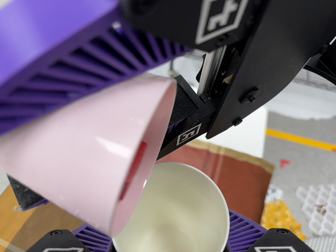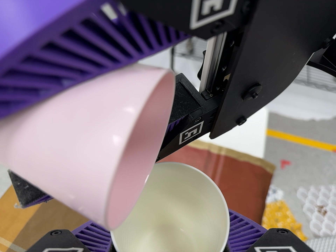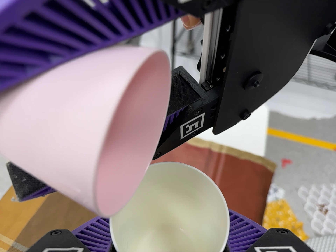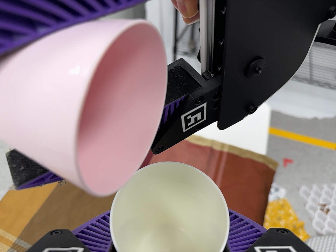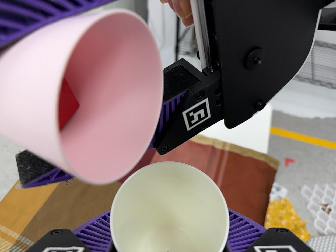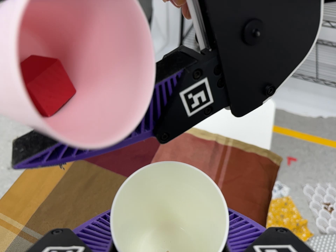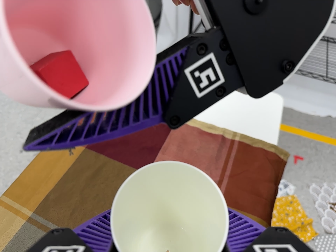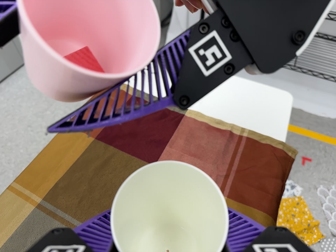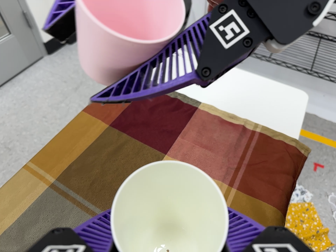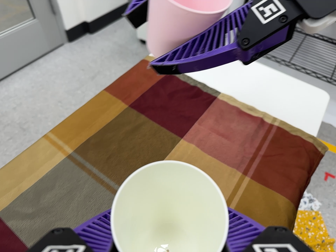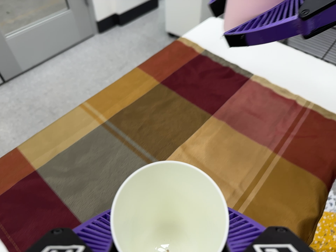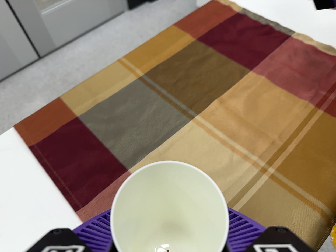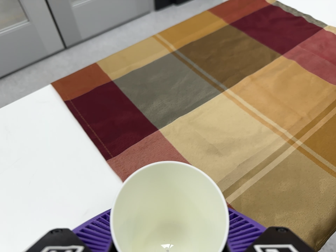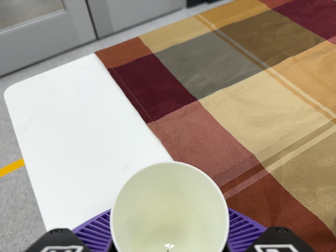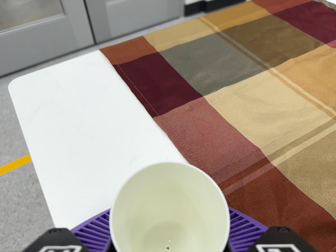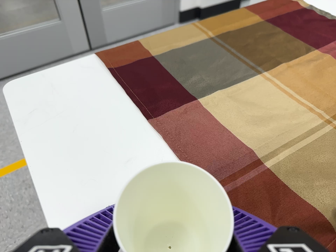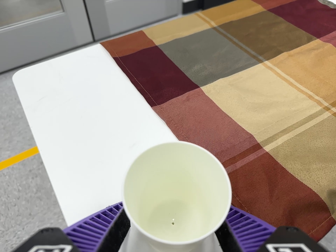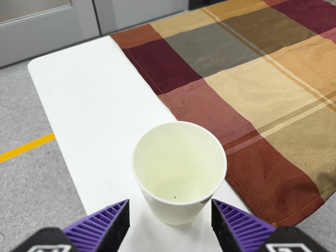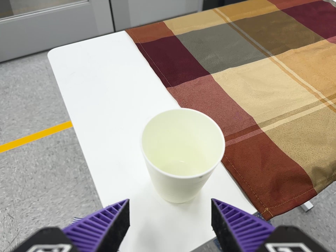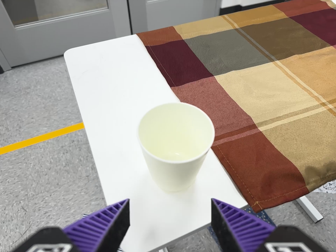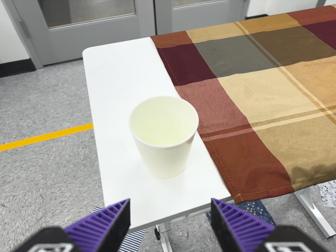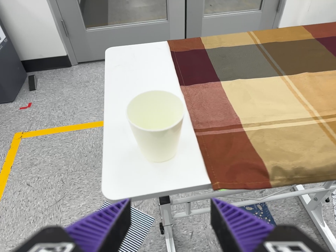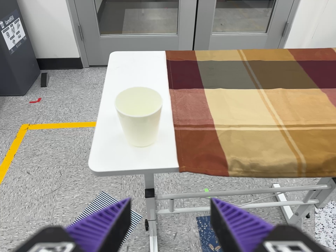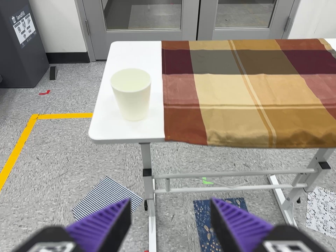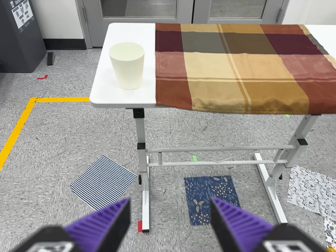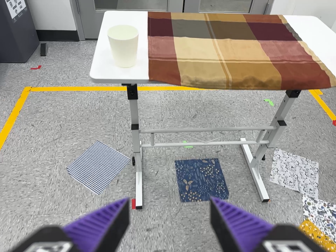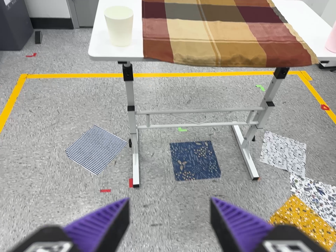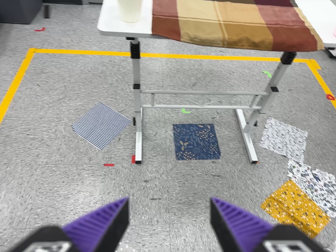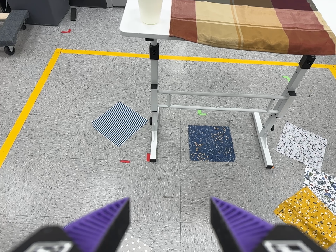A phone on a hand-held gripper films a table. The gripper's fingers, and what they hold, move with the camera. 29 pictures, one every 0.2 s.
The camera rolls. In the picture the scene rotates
clockwise.
0.0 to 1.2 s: The camera shifts only a little, or ends up much as it began.
1.2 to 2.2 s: The scene slides to the right, as the camera pans about 15 degrees to its left. It travels toward the bottom of its view, about 16 cm, so close, fixed things drift upward. It rolls about its line of sight by about 15 degrees, and the scene rotates clockwise.
2.2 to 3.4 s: The camera travels toward the bottom of its view and to its left, about 18 cm, so close, fixed things drift upward. It rolls about its line of sight by about 15 degrees, and the scene rotates clockwise.
3.4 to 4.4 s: The camera pans to its left by about 15 degrees. It travels backward, to its right and toward the bottom of its view, about 24 cm, so what stands in front gets smaller. It rolls about its line of sight by about 20 degrees, and the scene rotates clockwise.
4.4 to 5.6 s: The camera travels backward and toward the bottom of its view, about 40 cm, so what stands in front gets smaller. Its aim tips toward the bottom of its view by about 10 degrees, and the scene shifts upward.
The film runs backward here.
